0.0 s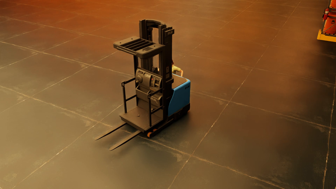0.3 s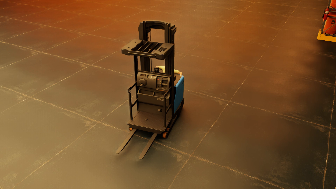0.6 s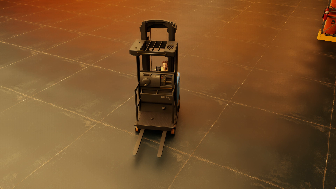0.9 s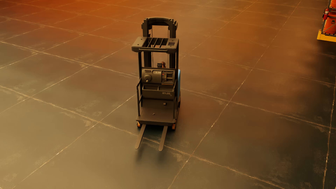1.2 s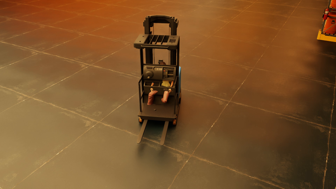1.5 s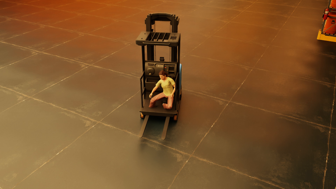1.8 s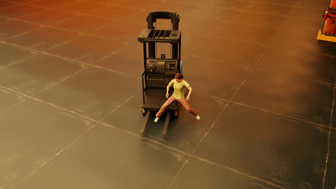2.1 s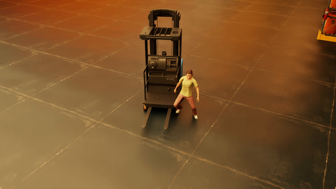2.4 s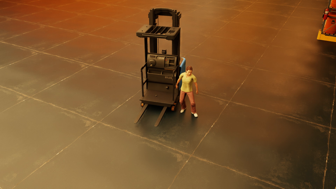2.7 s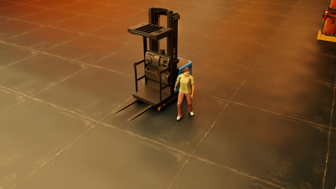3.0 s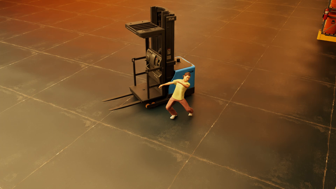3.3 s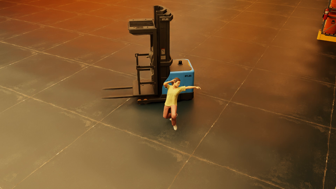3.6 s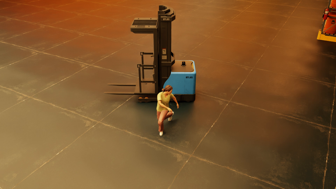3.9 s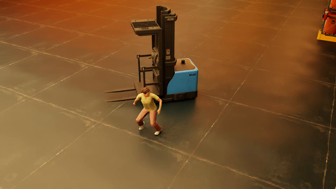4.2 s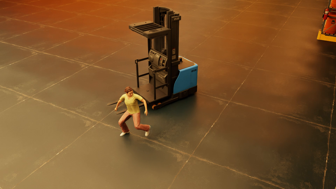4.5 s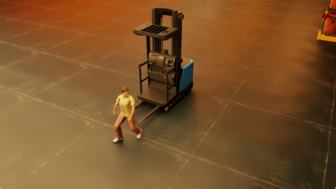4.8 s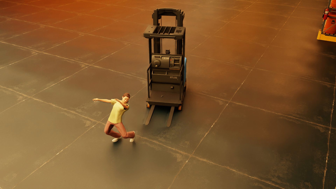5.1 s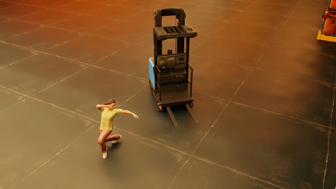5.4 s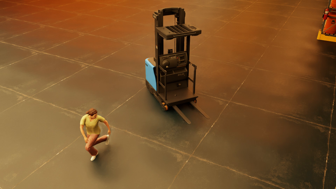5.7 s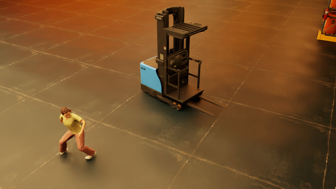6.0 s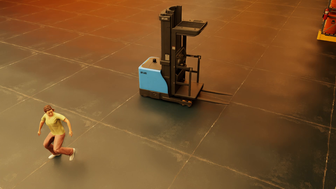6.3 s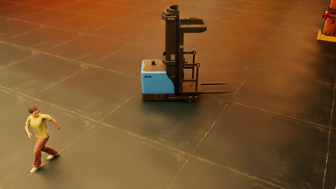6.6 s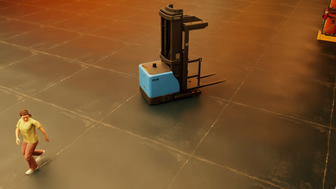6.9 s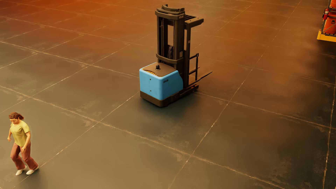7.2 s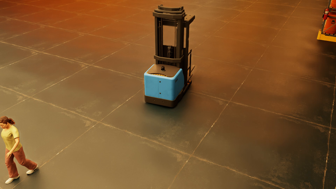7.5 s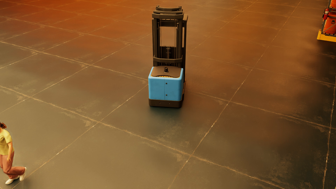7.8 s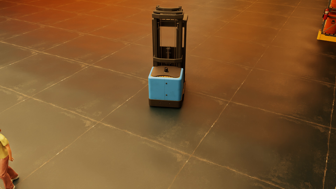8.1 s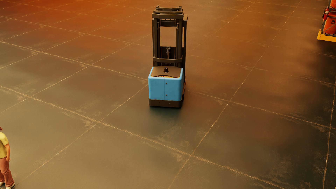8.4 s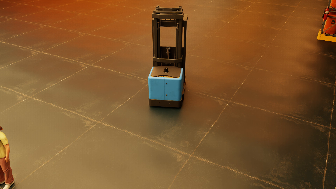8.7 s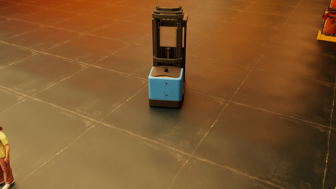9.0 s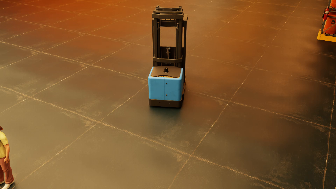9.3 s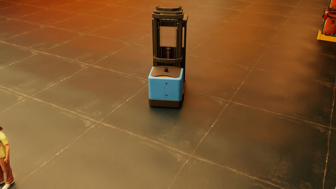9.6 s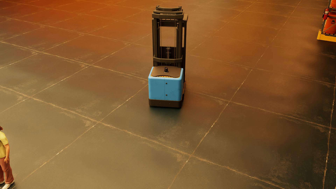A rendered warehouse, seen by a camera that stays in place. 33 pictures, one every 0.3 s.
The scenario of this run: Near miss between a forklift and a person.
